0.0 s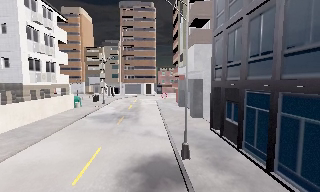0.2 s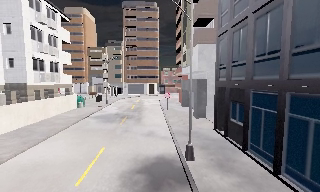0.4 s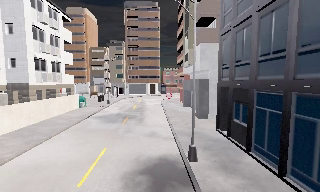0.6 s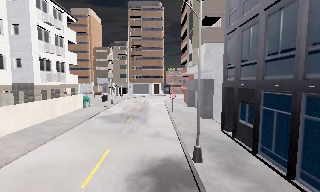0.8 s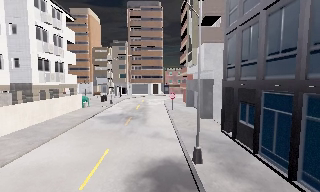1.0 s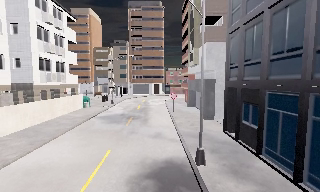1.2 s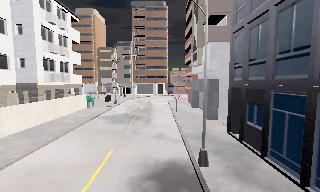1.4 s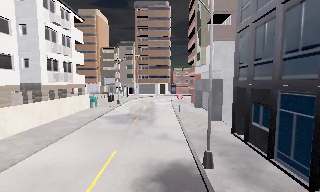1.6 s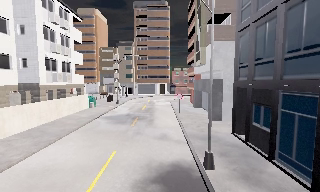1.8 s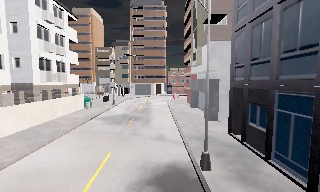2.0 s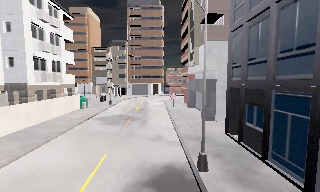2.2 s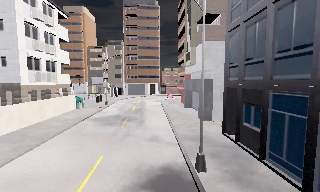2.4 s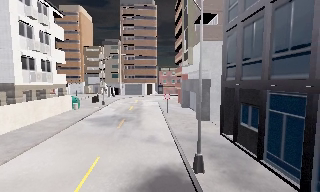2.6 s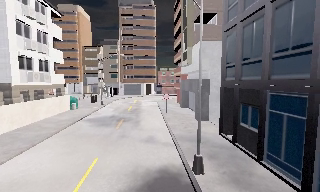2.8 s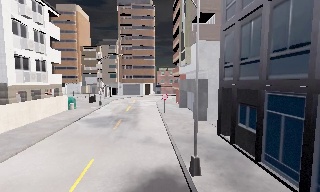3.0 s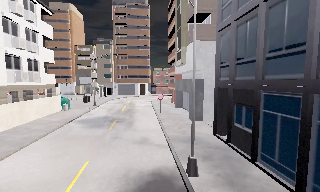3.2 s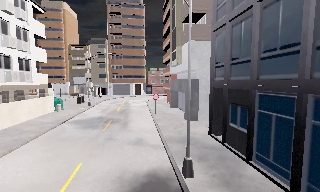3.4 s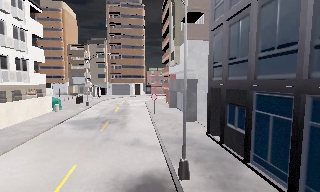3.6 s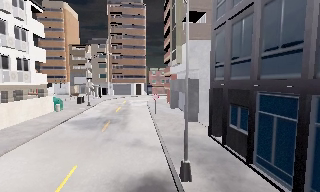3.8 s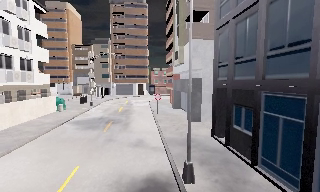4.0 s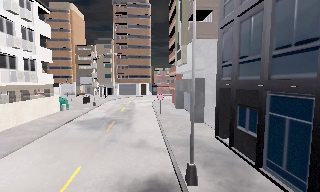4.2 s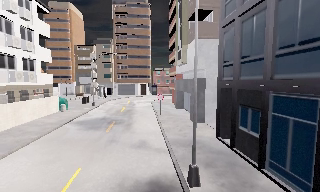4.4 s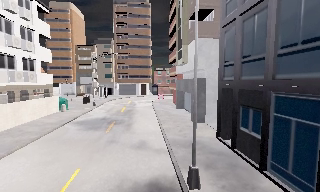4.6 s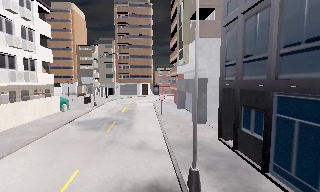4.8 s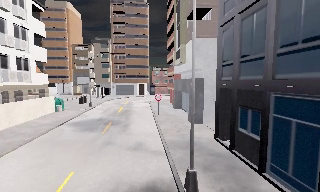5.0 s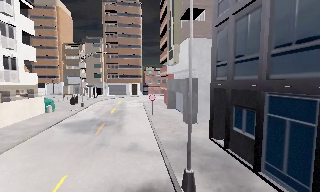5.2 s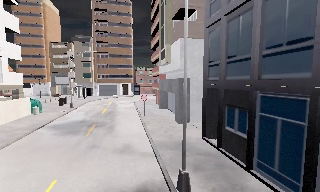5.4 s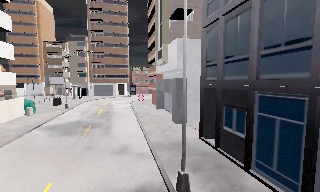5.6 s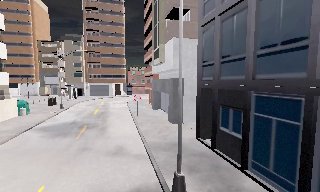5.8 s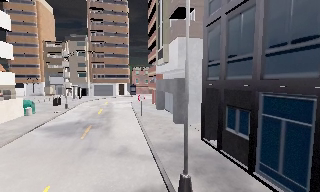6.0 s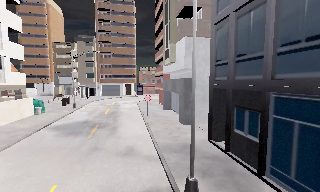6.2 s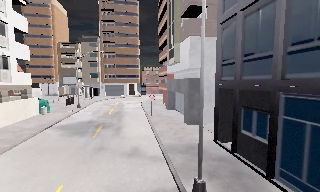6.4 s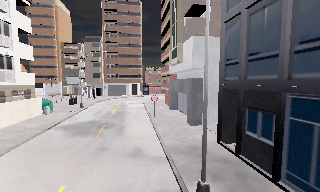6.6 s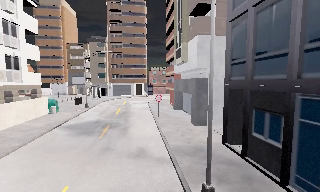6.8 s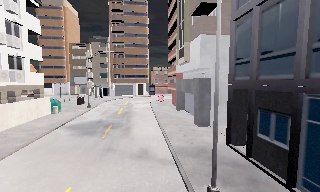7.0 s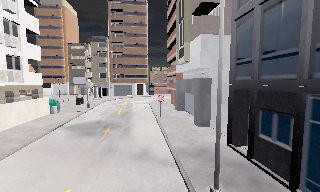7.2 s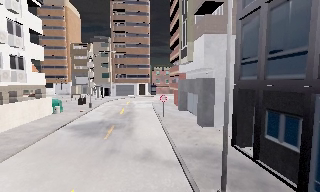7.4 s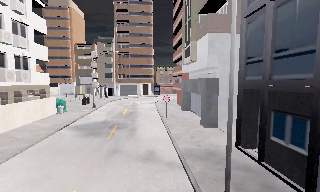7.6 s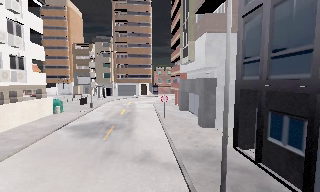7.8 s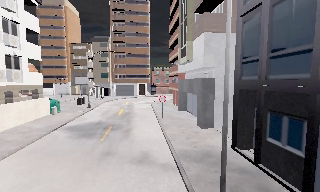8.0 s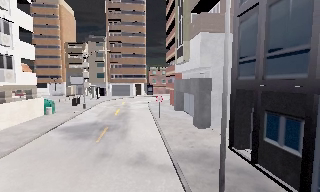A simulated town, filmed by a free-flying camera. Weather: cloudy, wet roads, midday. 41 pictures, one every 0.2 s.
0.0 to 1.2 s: The camera travels forward, about 0.5 m, so what stands in front looms larger.
1.2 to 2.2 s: The camera shifts only a little, or ends up much as it began.
2.2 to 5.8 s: The scene slides to the left, as the camera pans about 10 degrees to its right. It travels forward, about 1.5 m, so what stands in front looms larger.
5.8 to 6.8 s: The camera shifts only a little, or ends up much as it began.
6.8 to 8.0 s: The camera travels forward, about 0.5 m, so what stands in front looms larger.
The film runs forward here.
